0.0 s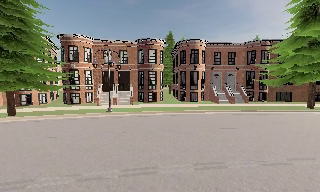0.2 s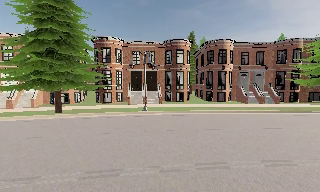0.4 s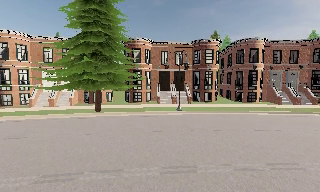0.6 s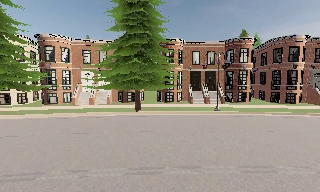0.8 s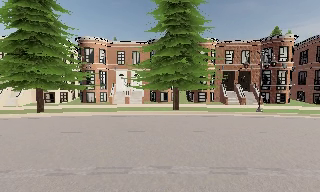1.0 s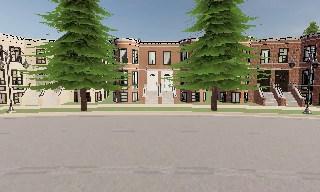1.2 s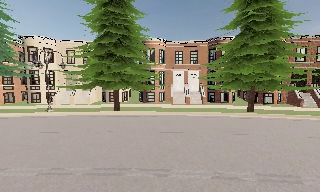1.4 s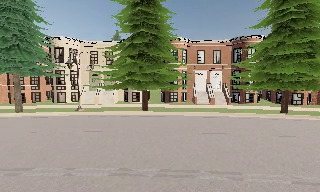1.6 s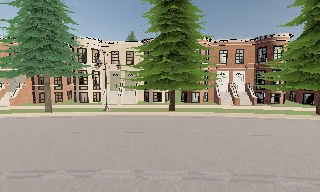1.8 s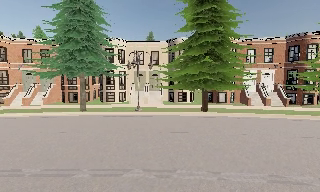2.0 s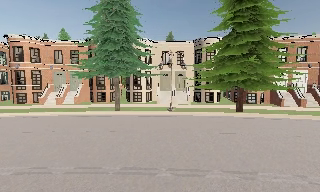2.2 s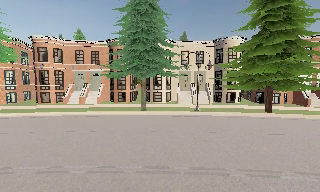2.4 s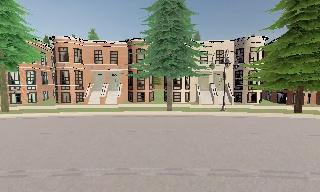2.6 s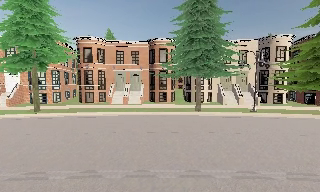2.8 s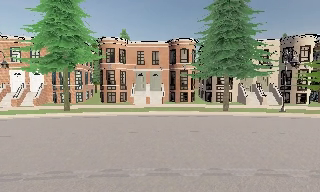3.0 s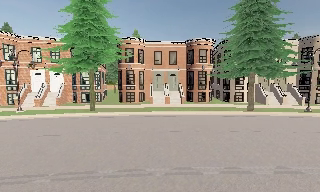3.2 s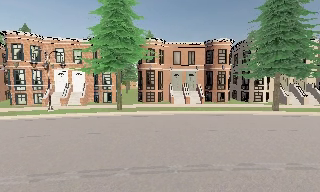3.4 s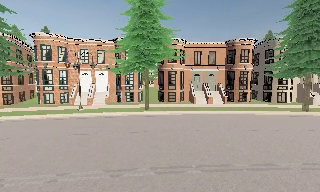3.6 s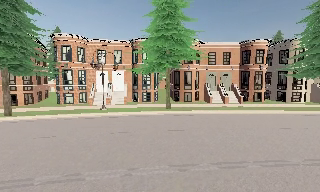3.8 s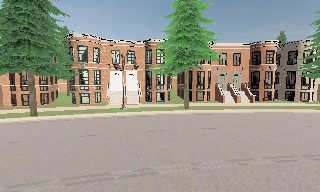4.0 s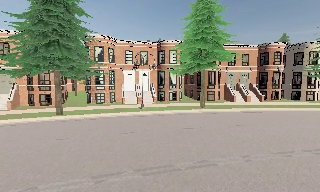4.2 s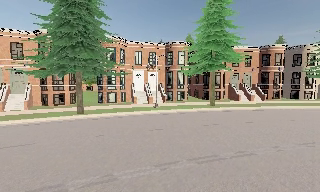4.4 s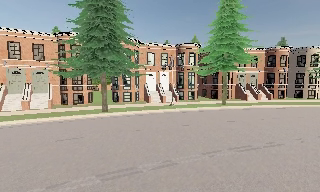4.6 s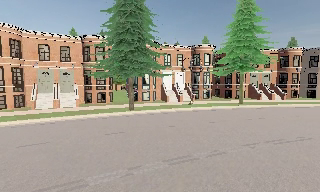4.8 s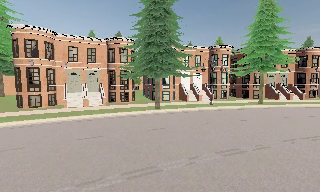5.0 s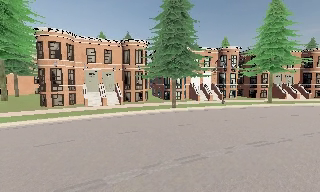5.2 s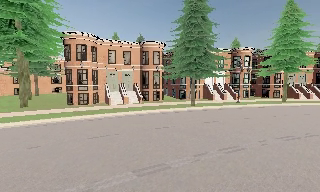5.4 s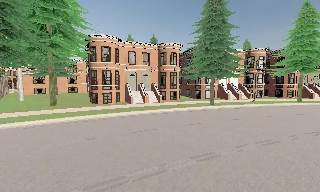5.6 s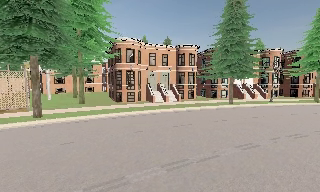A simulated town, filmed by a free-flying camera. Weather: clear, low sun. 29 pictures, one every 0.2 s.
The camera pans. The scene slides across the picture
to the right.
The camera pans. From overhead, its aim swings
counterclockwise.
0.0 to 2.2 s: The camera pans to its left, which is counterclockwise from overhead, by about 40 degrees. It travels to its left, about 20 m, so close, fixed things drift to the right.
2.2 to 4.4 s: The camera travels to its left, about 20 m, so close, fixed things drift to the right.
4.4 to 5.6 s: The camera travels to its left and backward, about 11 m, so close, fixed things drift to the right.
The film runs backward here.
